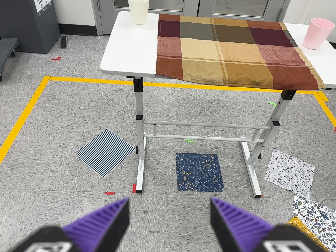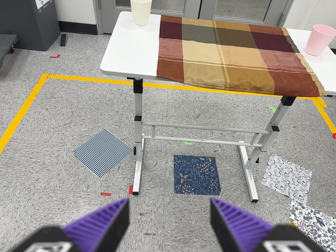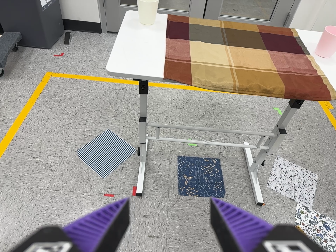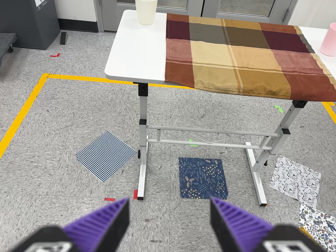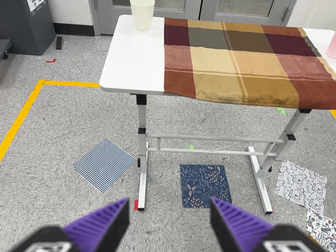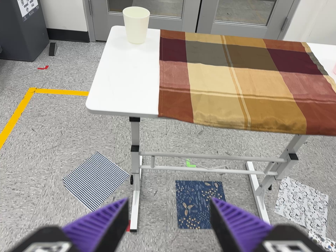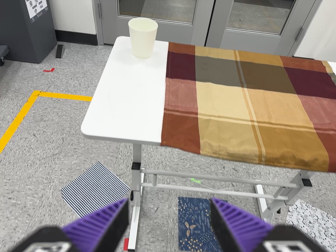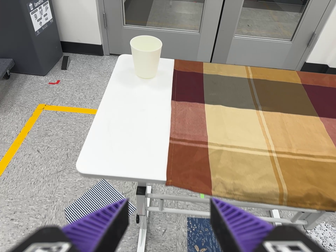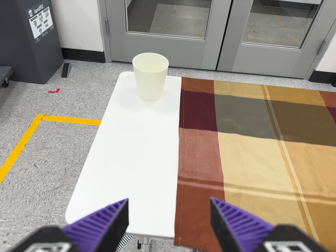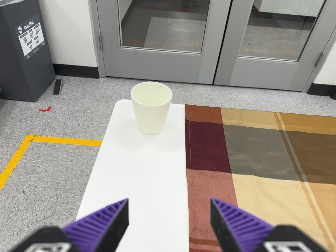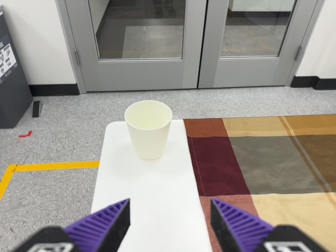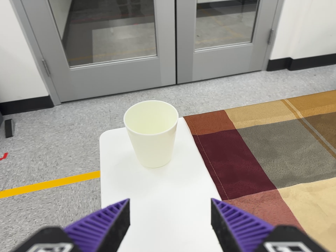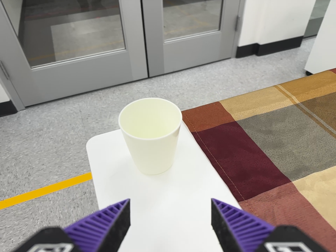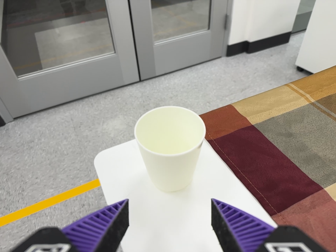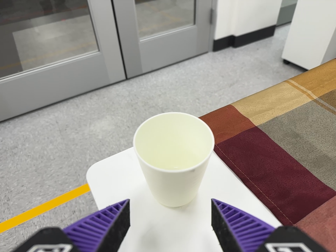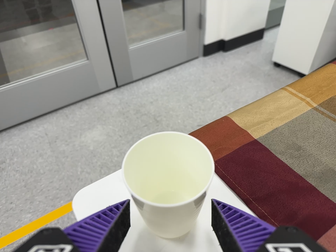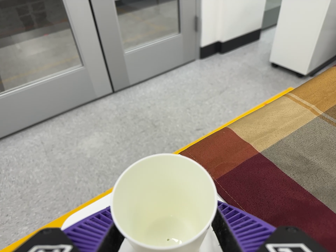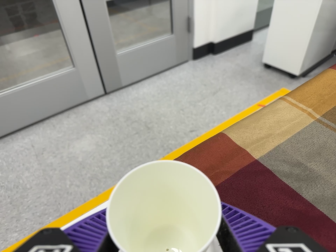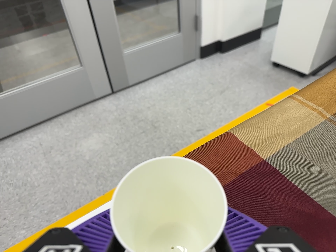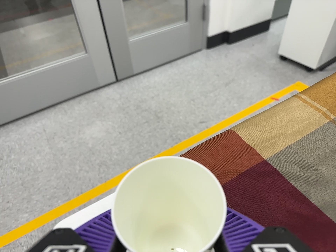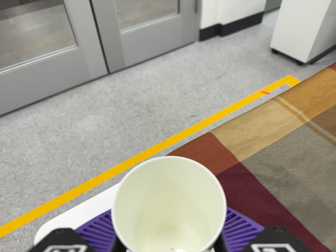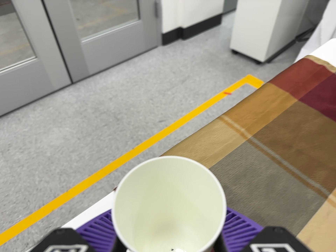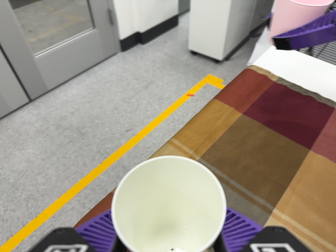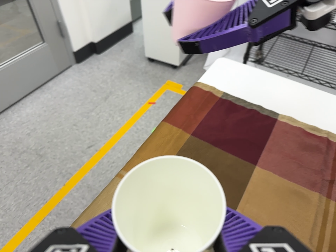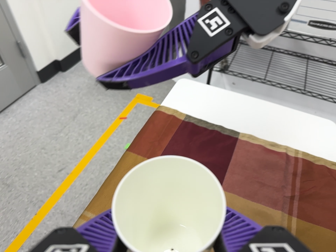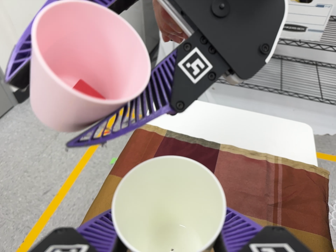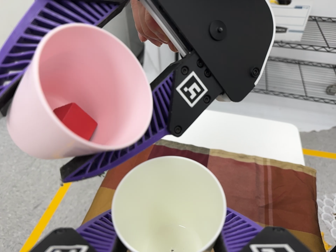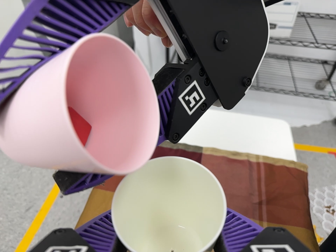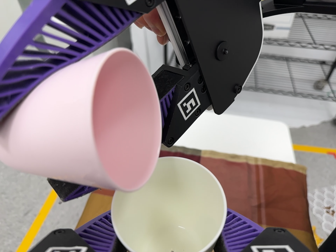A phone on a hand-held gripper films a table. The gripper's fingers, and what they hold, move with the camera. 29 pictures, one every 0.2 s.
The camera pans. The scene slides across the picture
to the left.
0.0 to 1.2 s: The camera travels forward and toward the top of its view, about 30 cm, so what stands in front looms larger.
1.2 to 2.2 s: The camera travels forward and toward the top of its view, about 38 cm, so what stands in front looms larger. It rolls about its line of sight by about 15 degrees, and the scene rotates counterclockwise.
2.2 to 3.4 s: The camera pans to its right by about 15 degrees. It travels forward, to its left and toward the top of its view, about 20 cm, so what stands in front looms larger. It rolls about its line of sight by about 15 degrees, and the scene rotates counterclockwise.
3.4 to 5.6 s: The camera swings to its right by about 30 degrees, and the scene slides to the left. It travels toward the top of its view and to its right, about 30 cm, so close, fixed things drift downward. It rolls about its line of sight by about 30 degrees, and the scene rotates counterclockwise.
The film runs forward here.
